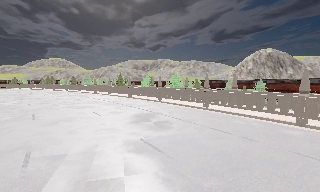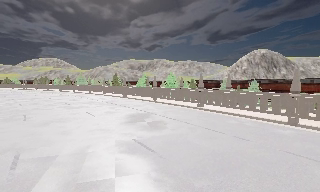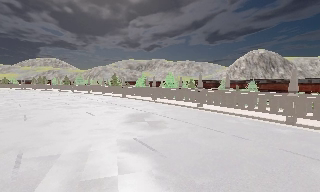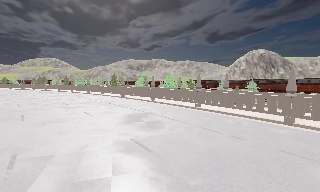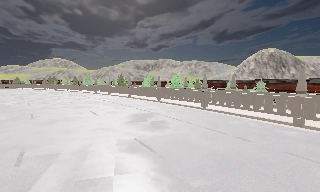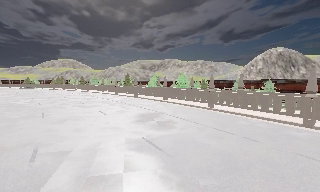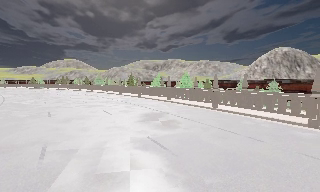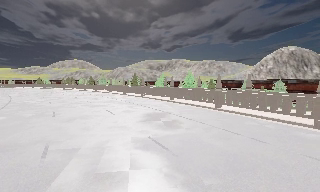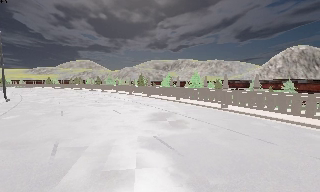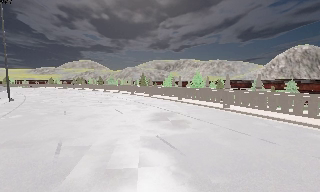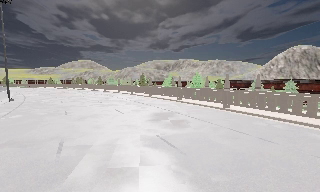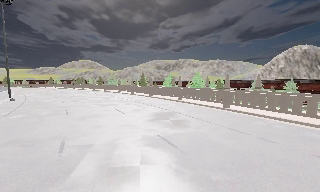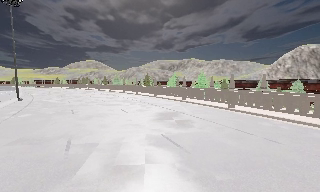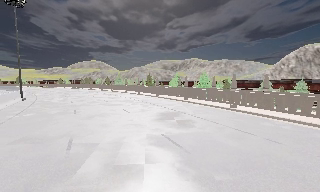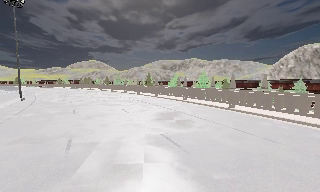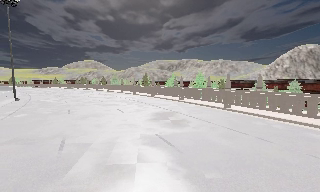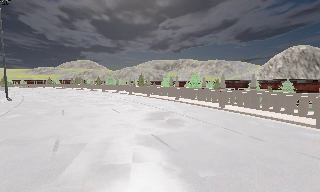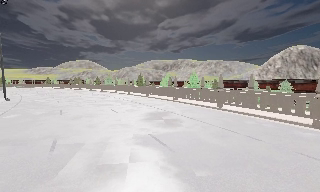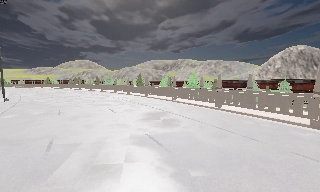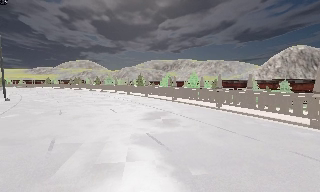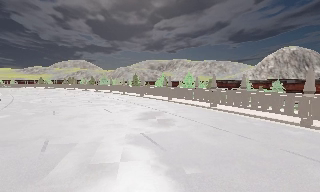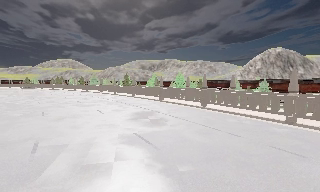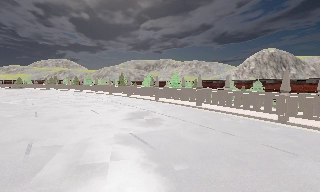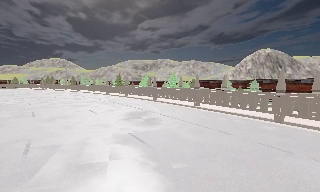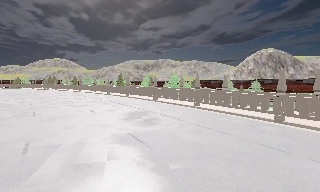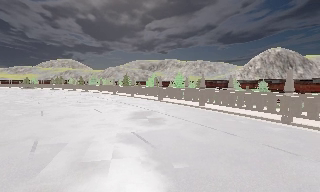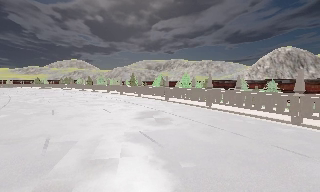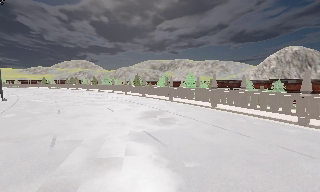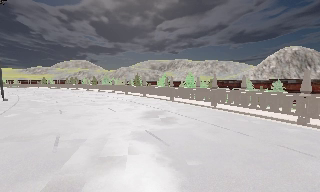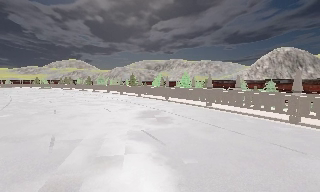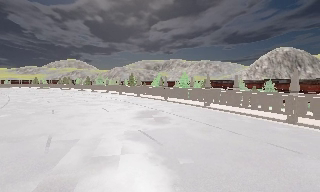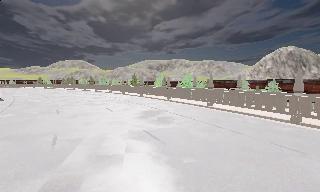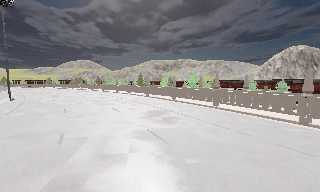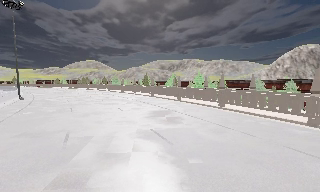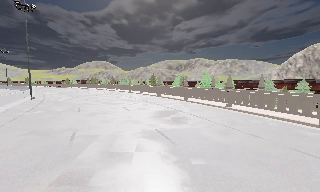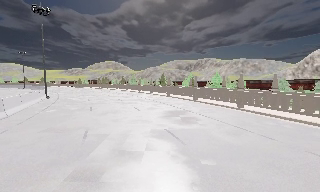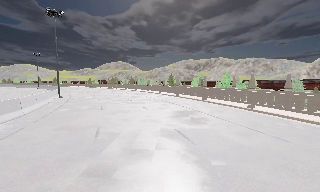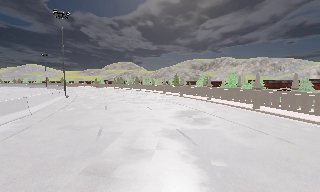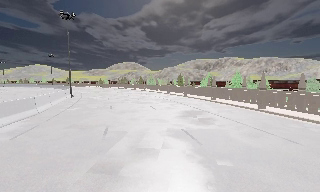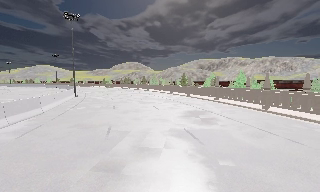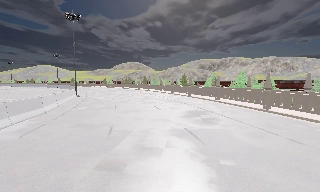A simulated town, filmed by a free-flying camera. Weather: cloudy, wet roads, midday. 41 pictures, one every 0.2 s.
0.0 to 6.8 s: The camera pans to its left, which is counterclockwise from overhead, by about 10 degrees. It travels backward and to its right, about 1.5 m, so what stands in front gets smaller.
6.8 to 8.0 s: The camera swings to its left by about 10 degrees, and the scene slides to the right.
The film runs backward here.
